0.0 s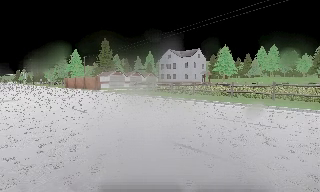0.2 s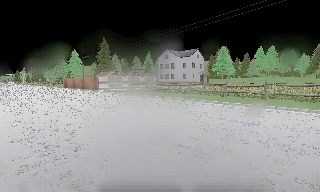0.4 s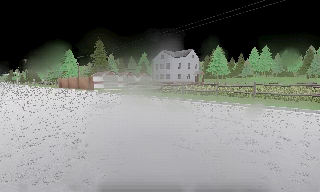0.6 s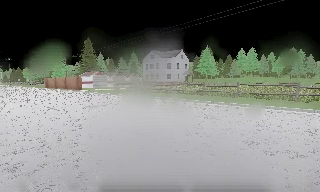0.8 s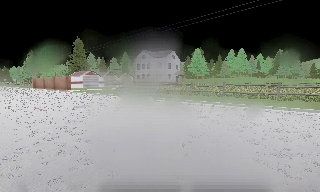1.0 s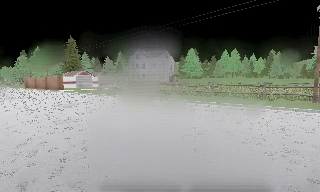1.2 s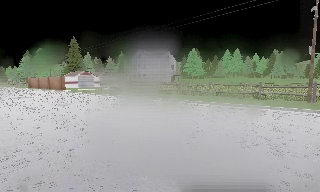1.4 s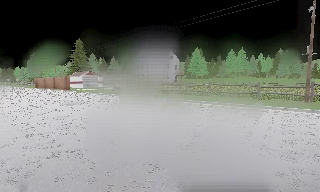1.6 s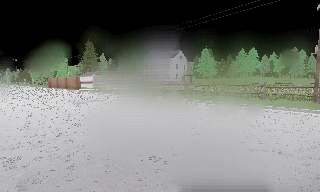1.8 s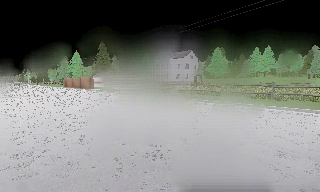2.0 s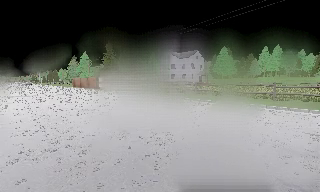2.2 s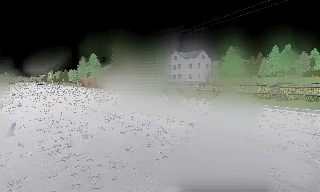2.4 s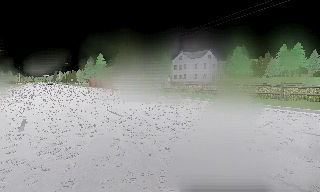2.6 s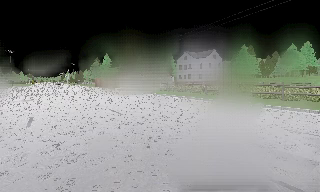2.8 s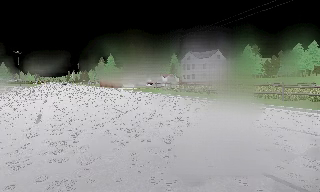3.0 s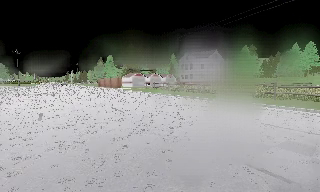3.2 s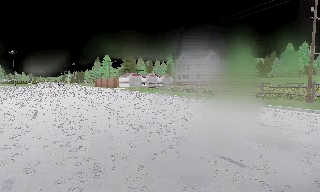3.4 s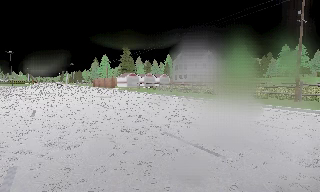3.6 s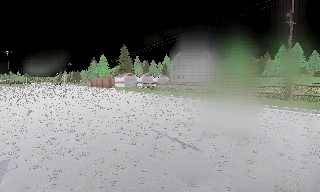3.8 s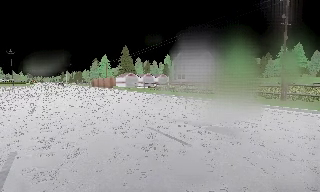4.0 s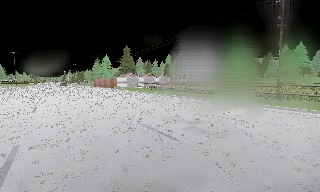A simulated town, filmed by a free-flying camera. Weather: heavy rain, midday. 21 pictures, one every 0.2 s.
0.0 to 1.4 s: The camera travels to its right and backward, about 3.5 m, so close, fixed things drift to the left.
1.4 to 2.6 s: The camera pans to its left, which is counterclockwise from overhead, by about 15 degrees. It travels to its right and backward, about 3 m.
2.6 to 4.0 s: The camera travels backward and to its right, about 3.5 m, so what stands in front gets smaller.
The film runs backward here.
